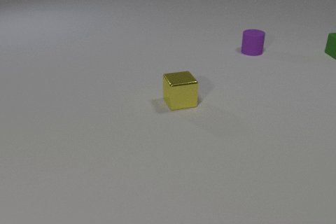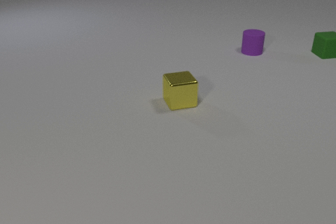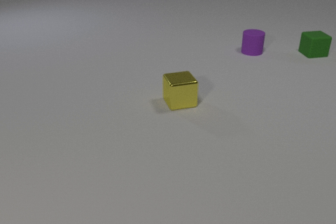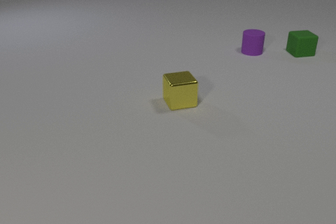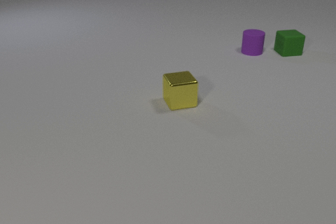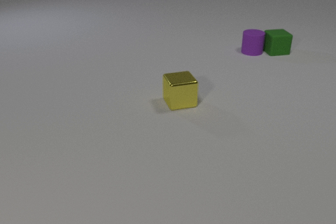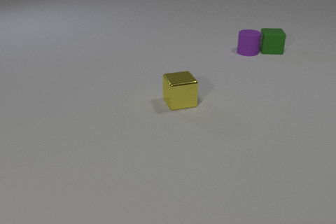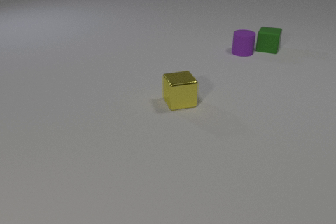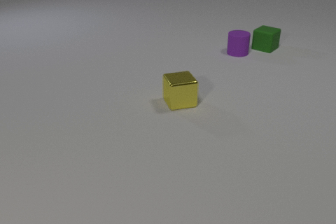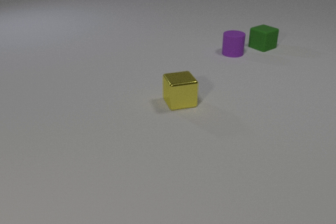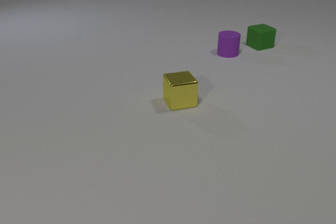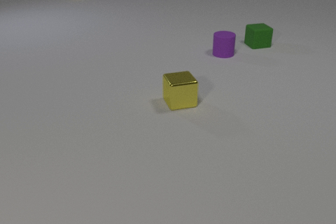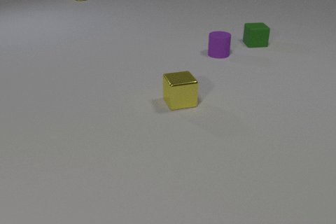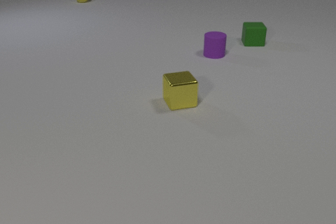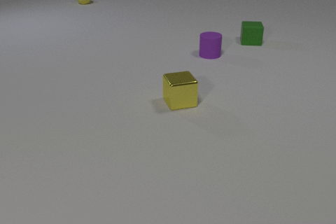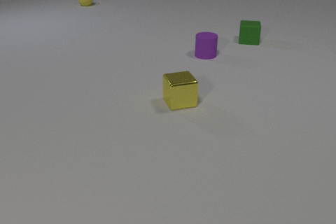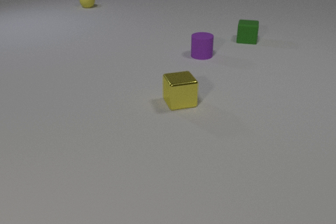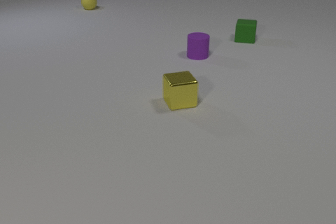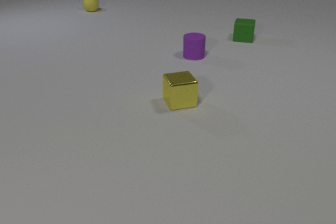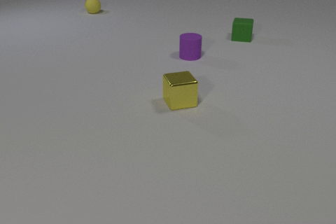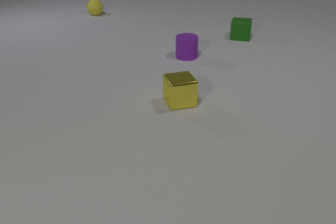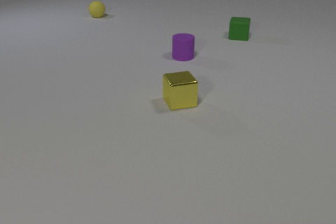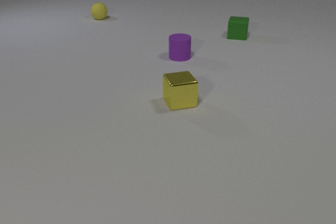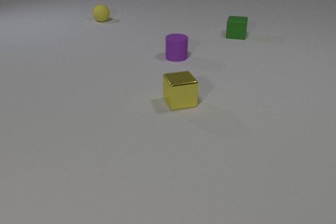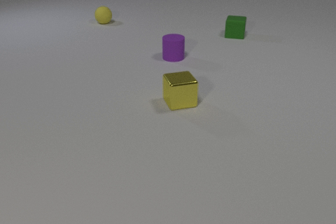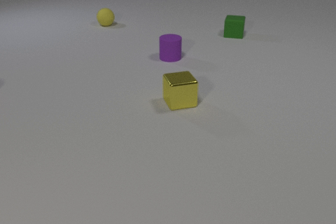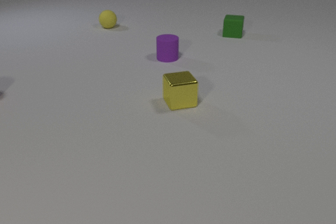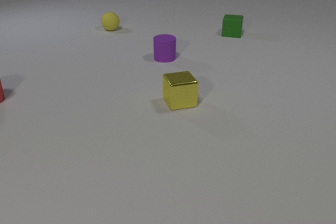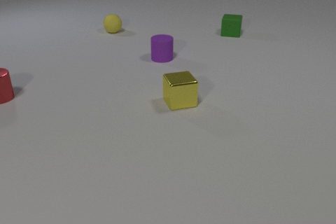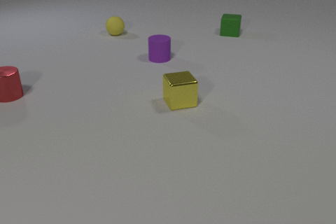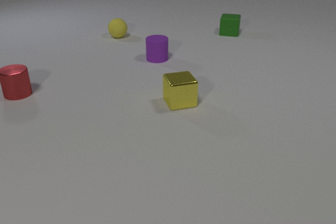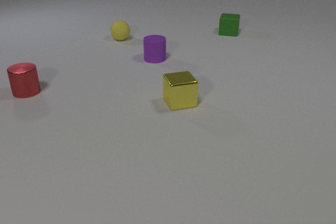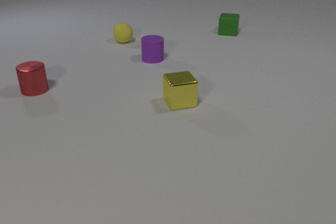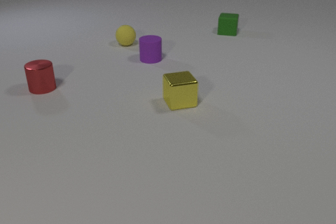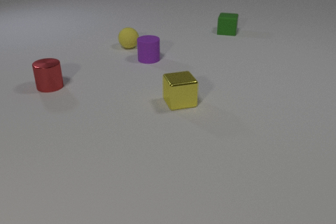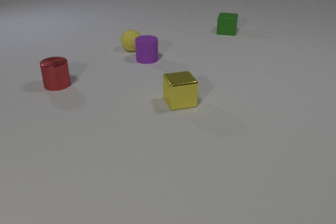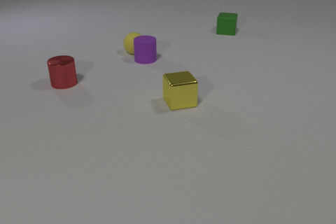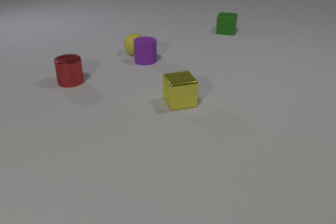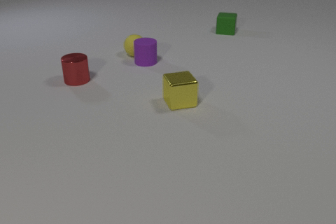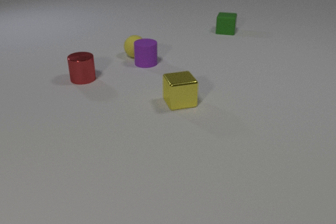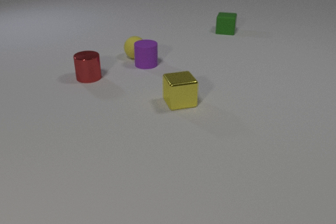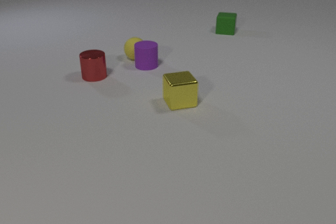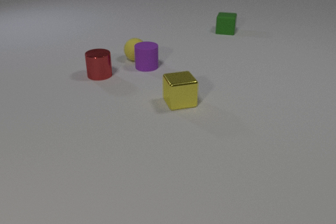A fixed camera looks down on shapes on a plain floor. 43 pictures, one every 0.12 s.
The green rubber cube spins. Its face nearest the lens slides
to the left.
The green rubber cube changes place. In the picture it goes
to the left.
0.00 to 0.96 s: The green rubber cube slides to the left, spins so that its near face slides to the left, clockwise seen from above. The purple rubber cylinder slides to the left and toward the camera. The green rubber cube and the purple rubber cylinder collide.
0.96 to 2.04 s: The green rubber cube slides away from the camera and to the left, spins so that its near face slides to the left, clockwise seen from above. The purple rubber cylinder slides to the left. The yellow rubber sphere comes in at the top edge, rolls toward the camera.
2.04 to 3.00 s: The green rubber cube slides away from the camera and to the left. The purple rubber cylinder slides to the left. The yellow rubber sphere rolls toward the camera.
3.00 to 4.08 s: The green rubber cube slides away from the camera and to the left. The purple rubber cylinder slides to the left. The yellow rubber sphere rolls toward the camera. The red metal cylinder comes in at the left edge, slides to the right.
4.08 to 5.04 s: The purple rubber cylinder slides toward the camera. The yellow rubber sphere rolls toward the camera. The red metal cylinder slides to the right. The purple rubber cylinder and the yellow rubber sphere collide.
How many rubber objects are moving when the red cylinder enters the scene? 3.
What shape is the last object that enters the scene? cylinder.
How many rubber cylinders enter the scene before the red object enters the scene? 0.
